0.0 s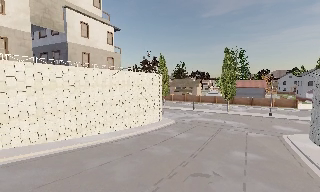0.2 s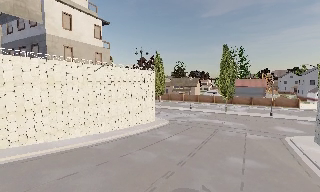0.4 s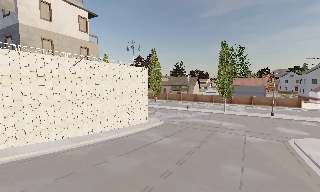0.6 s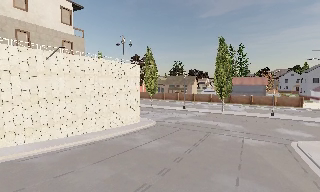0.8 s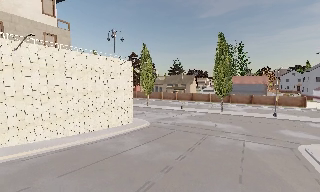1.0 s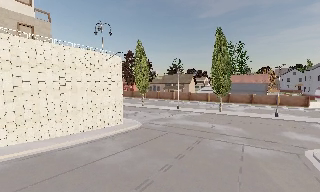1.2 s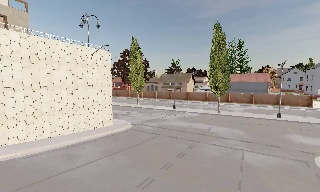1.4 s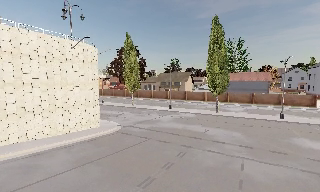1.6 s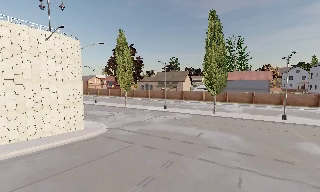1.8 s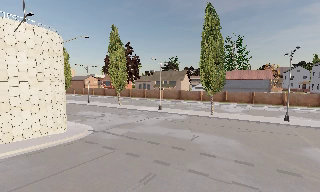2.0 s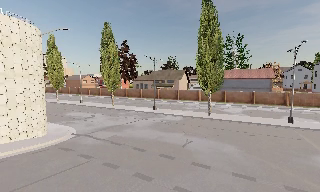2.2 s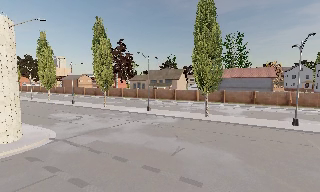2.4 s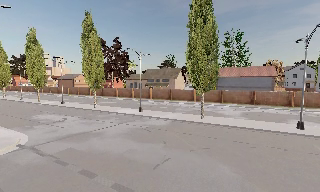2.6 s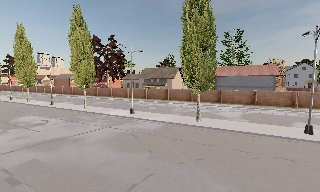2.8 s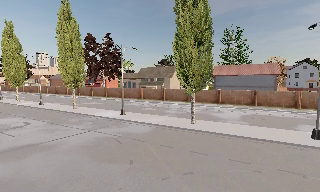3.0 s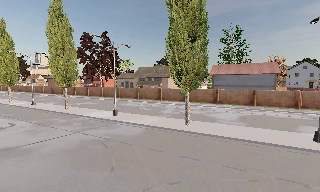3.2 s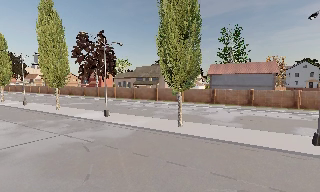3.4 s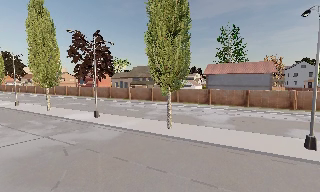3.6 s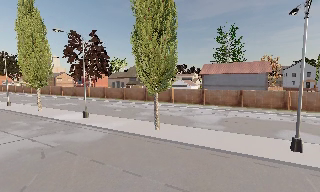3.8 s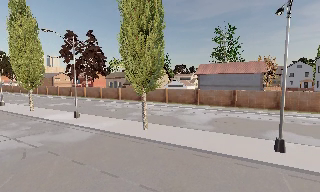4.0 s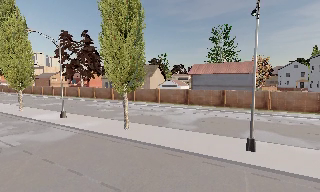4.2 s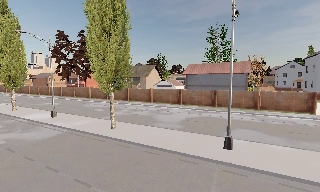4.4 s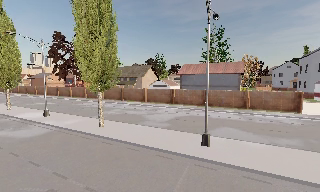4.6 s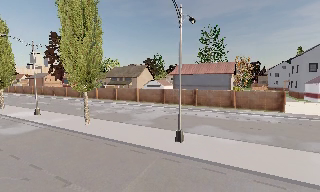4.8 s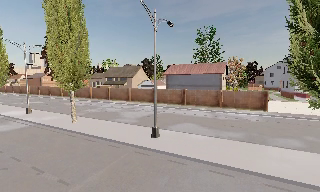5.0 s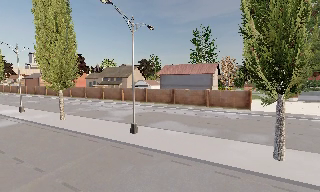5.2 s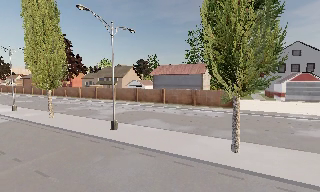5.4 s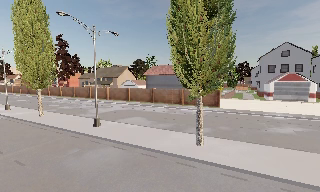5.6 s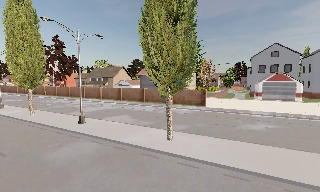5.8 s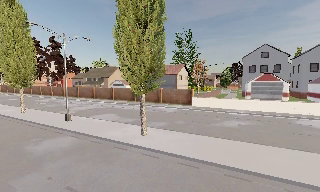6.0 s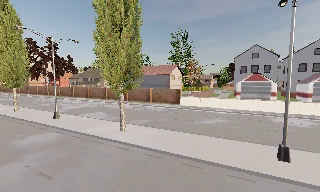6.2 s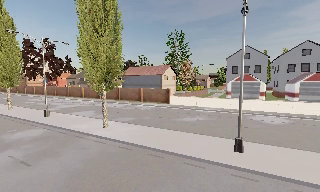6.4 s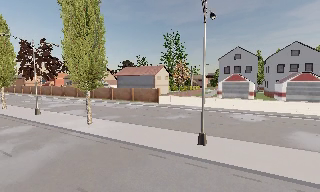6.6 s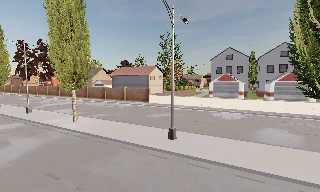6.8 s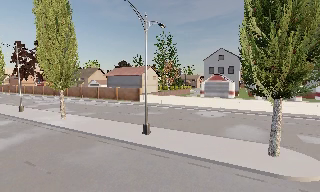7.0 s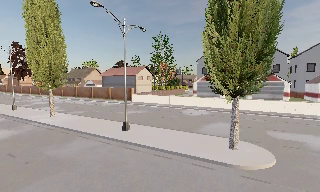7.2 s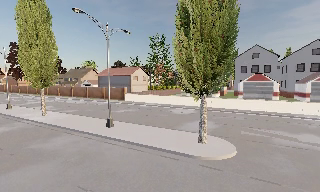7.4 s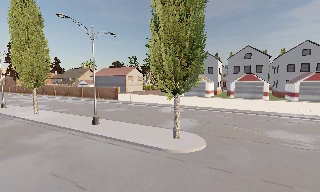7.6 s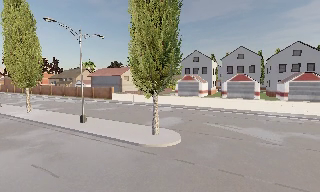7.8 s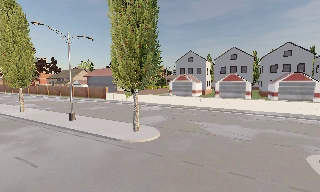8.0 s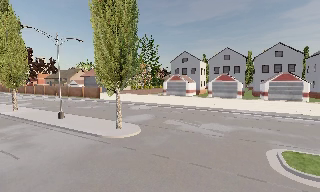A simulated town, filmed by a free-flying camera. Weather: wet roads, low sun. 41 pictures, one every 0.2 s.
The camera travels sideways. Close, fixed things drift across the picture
to the left.
0.0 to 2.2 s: The camera travels forward and to its right, about 20 m, so what stands in front looms larger.
2.2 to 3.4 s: The camera travels forward and to its right, about 8 m, so what stands in front looms larger. It loses speed.
3.4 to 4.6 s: The camera travels to its right, about 7 m, so close, fixed things drift to the left.
4.6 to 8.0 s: The camera travels to its right and backward, about 30 m, so close, fixed things drift to the left.
The film runs forward here.
